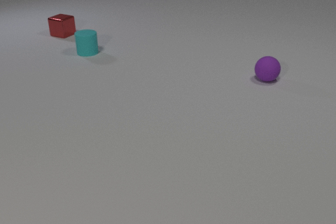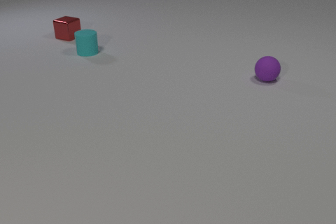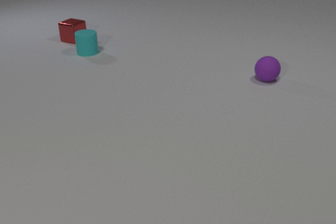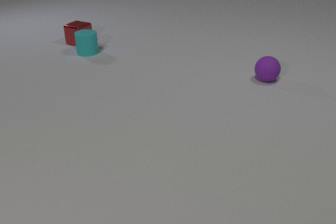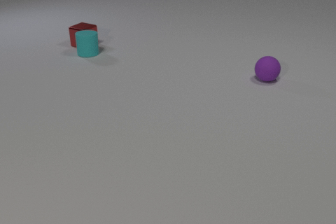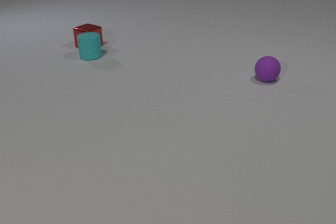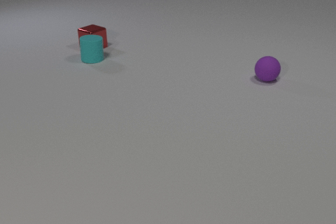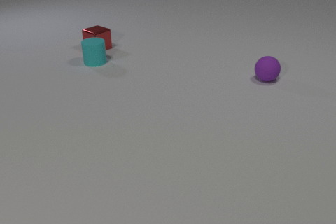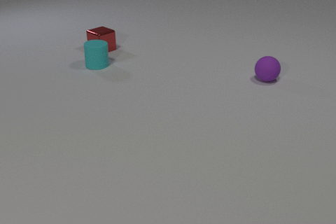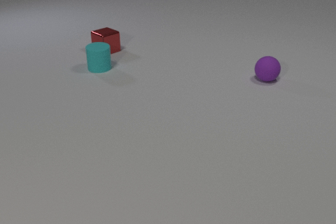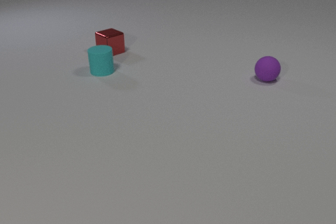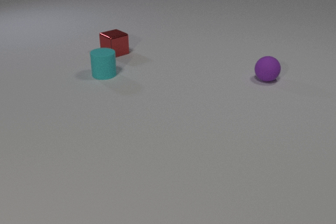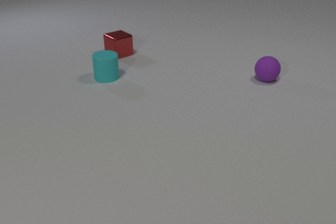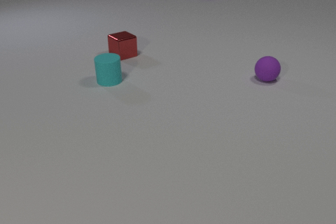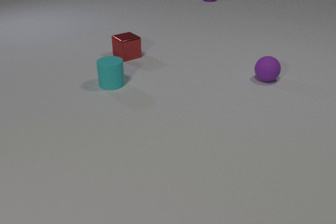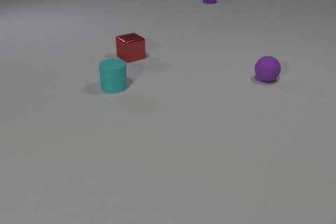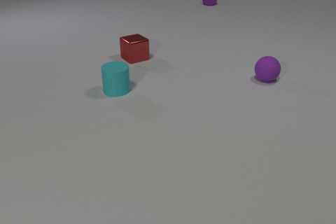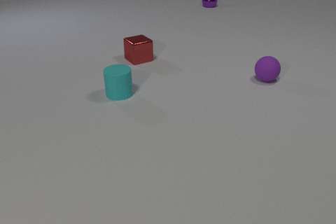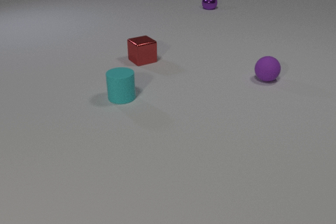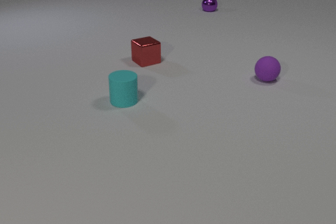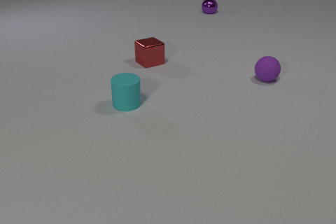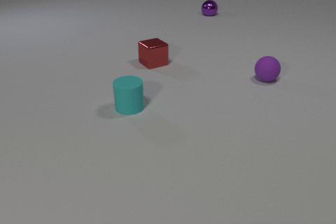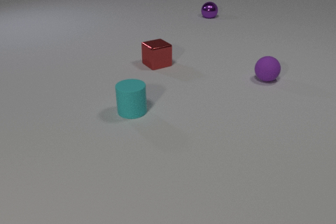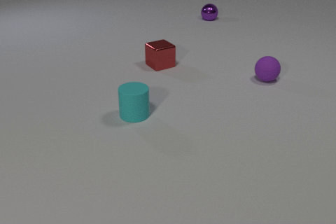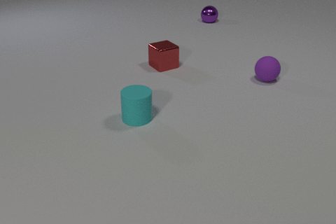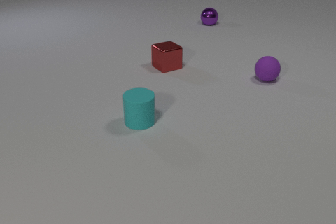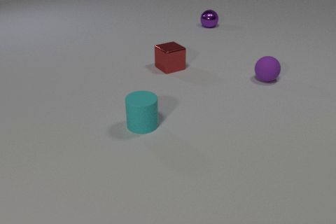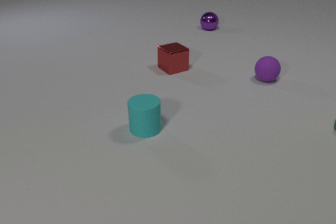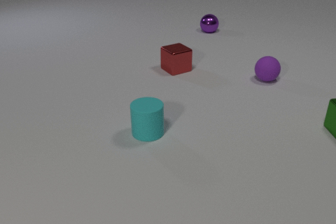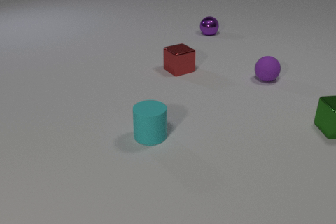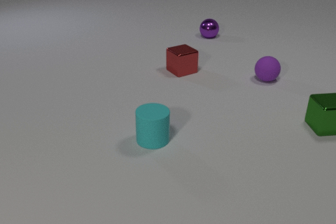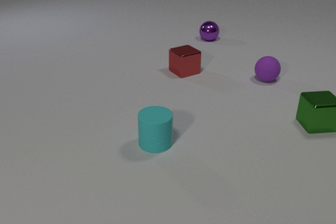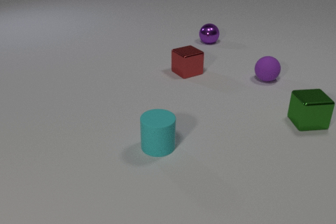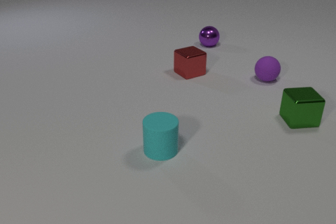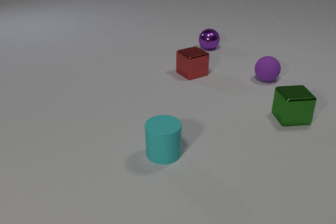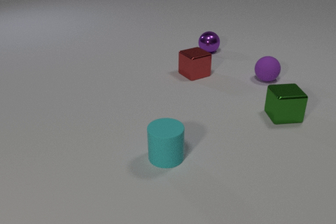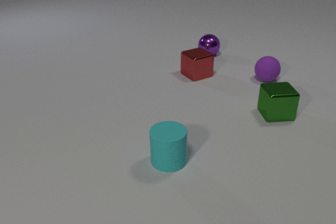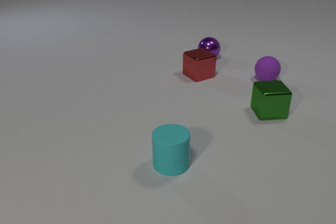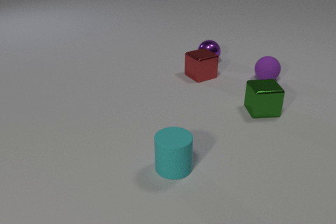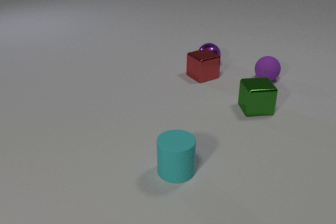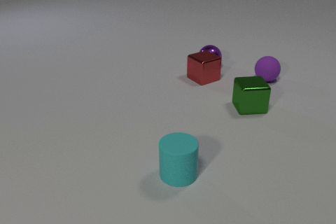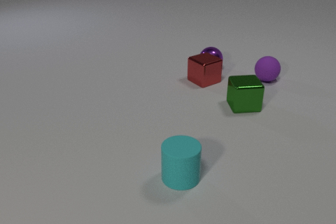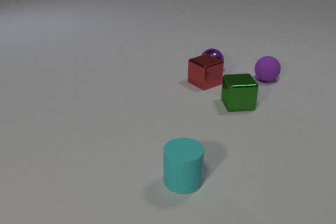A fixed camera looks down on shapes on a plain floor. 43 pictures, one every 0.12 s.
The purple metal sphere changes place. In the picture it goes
toward the camera.
The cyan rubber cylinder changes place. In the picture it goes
toward the camera.
0.00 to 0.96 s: The red metal cube slides toward the camera and to the right. The cyan rubber cylinder slides toward the camera. The red metal cube and the cyan rubber cylinder collide.
0.96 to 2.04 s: The red metal cube slides to the right and toward the camera. The cyan rubber cylinder slides toward the camera. The purple metal sphere comes in at the top edge, rolls toward the camera.
2.04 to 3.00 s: The red metal cube slides to the right and toward the camera. The cyan rubber cylinder slides toward the camera. The purple metal sphere rolls toward the camera.
3.00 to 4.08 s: The red metal cube slides to the right and toward the camera. The cyan rubber cylinder slides toward the camera and to the right. The purple metal sphere rolls toward the camera. The green metal cube comes in at the right edge, slides to the left.
4.08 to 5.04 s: The red metal cube slides toward the camera and to the right. The cyan rubber cylinder slides toward the camera and to the right. The purple metal sphere rolls toward the camera. The green metal cube slides to the left. The red metal cube and the purple metal sphere collide.
What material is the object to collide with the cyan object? metal.
What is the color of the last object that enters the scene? green.
How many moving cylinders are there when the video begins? 0.
